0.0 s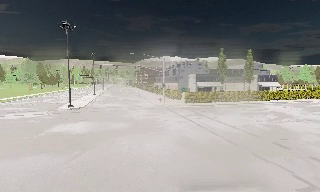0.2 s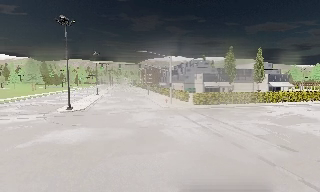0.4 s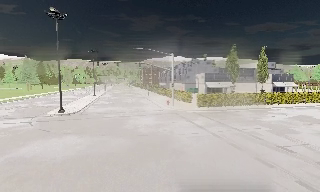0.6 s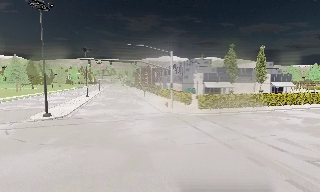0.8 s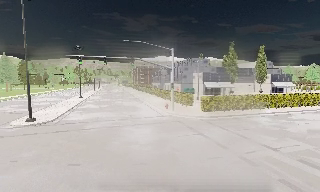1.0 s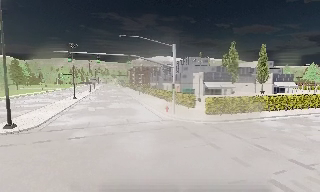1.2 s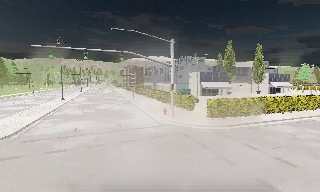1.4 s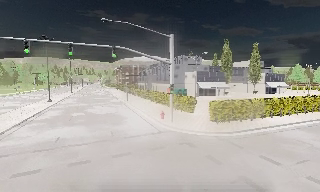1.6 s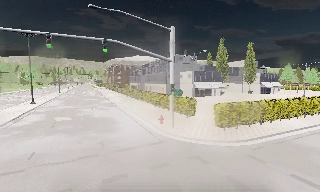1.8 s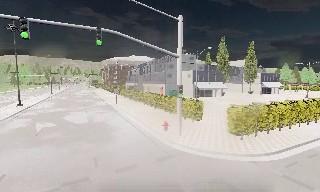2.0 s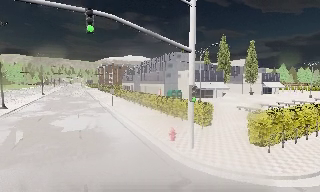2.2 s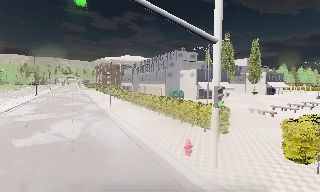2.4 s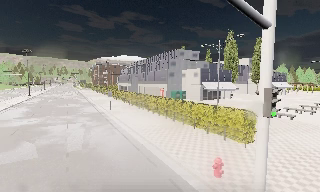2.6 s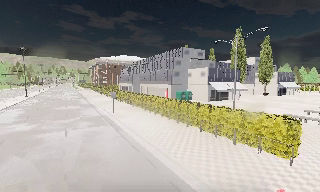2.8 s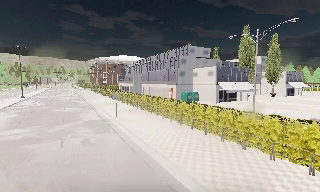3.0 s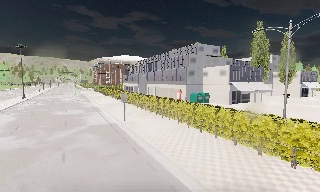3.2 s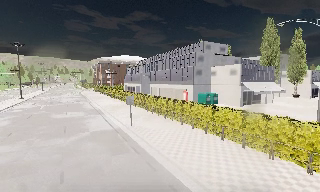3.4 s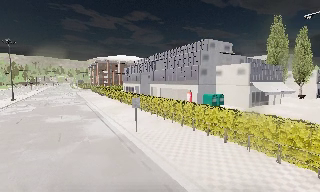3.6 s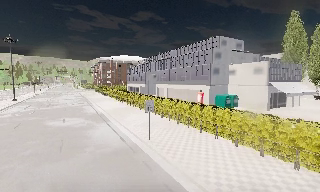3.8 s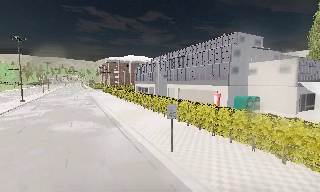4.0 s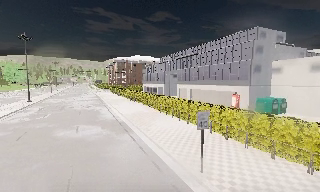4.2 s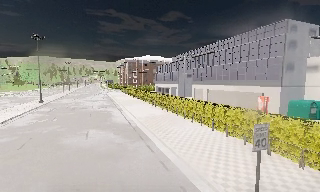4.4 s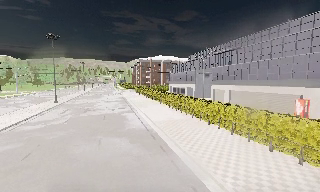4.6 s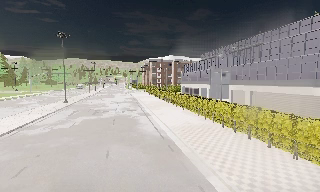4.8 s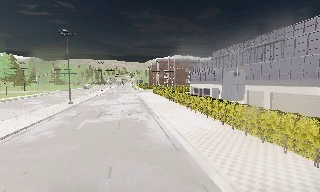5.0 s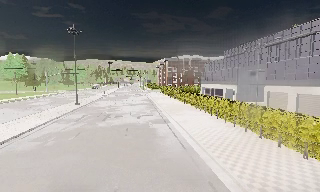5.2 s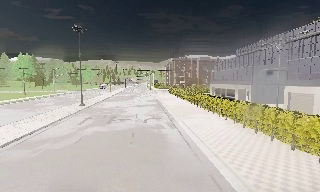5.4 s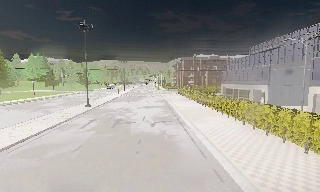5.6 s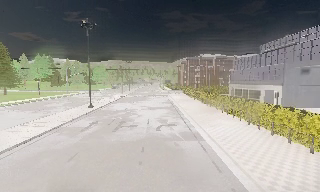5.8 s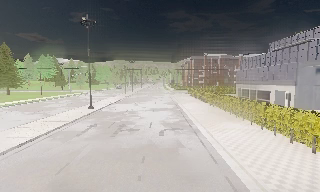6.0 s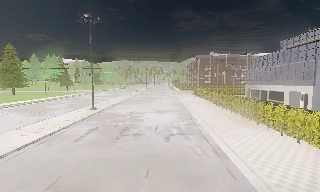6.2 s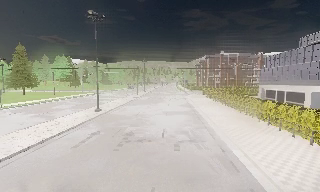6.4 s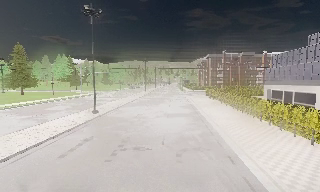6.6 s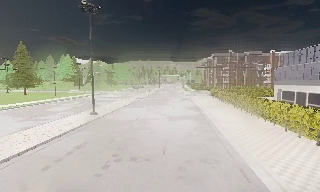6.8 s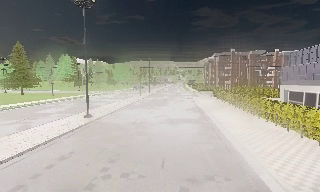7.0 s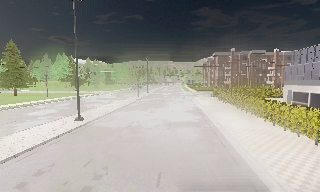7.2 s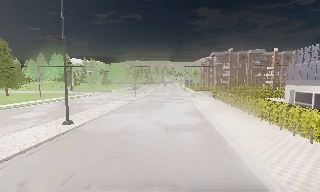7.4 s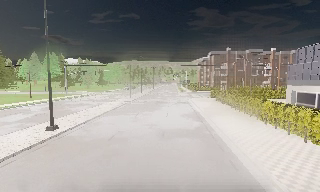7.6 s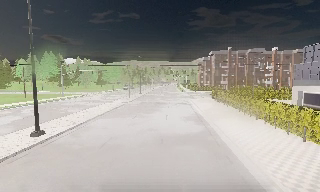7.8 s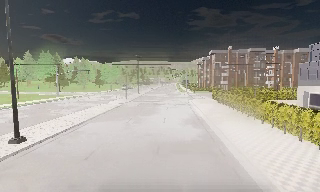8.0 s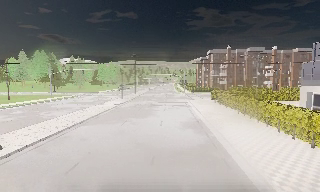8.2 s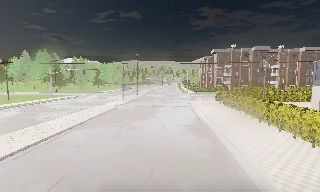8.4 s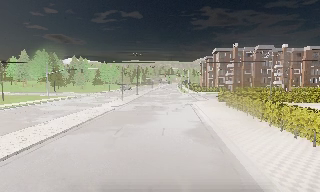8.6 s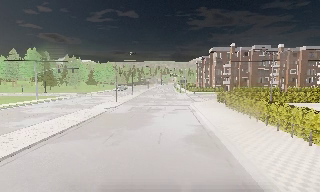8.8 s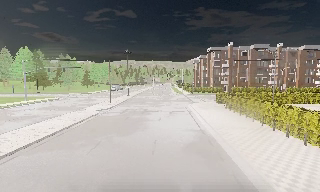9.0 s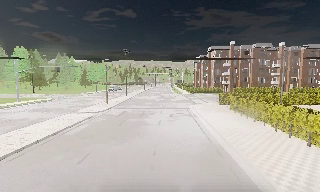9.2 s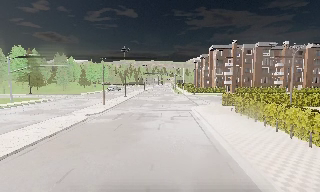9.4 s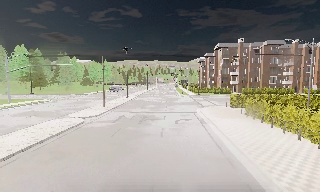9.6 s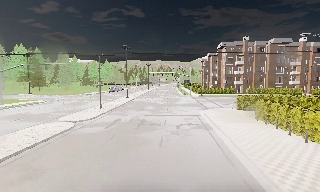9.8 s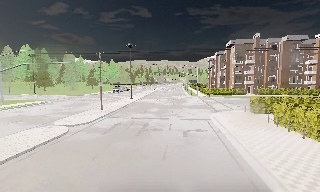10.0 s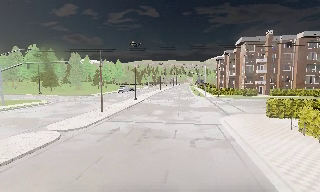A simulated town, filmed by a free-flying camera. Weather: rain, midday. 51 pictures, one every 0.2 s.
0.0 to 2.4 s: The camera pans to its right, which is clockwise from overhead, by about 15 degrees. It travels forward, about 25 m, so what stands in front looms larger.
2.4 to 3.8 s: The camera travels forward and to its left, about 14 m, so what stands in front looms larger.
3.8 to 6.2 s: The camera pans to its left, which is counterclockwise from overhead, by about 30 degrees. It travels forward, about 19 m. It loses speed.
6.2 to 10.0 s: The camera travels forward, about 25 m, so what stands in front looms larger.
The film runs forward here.
